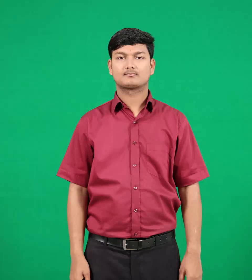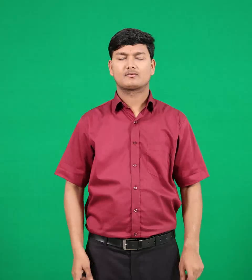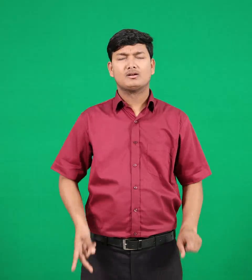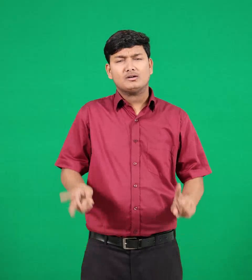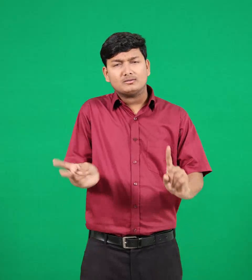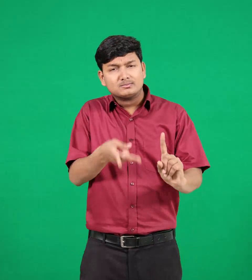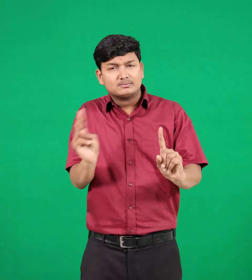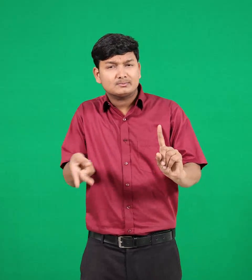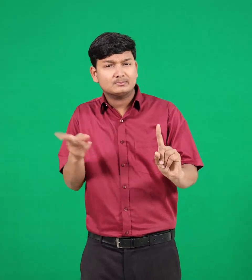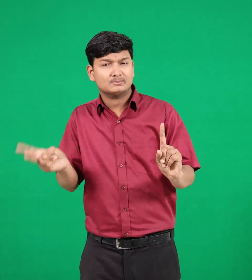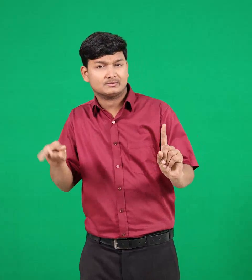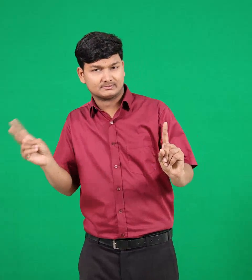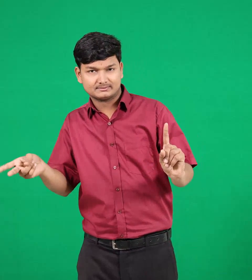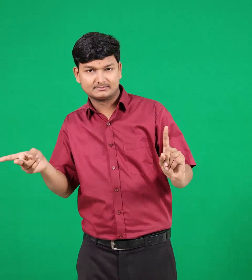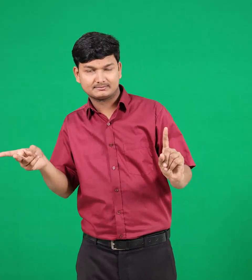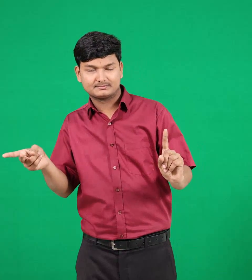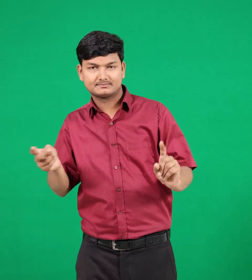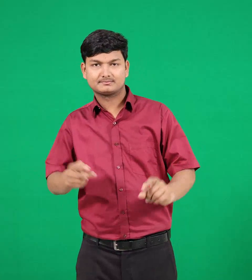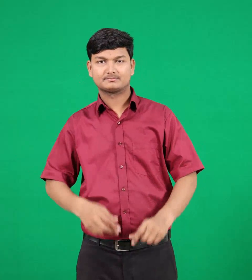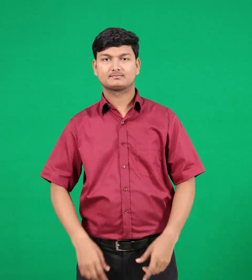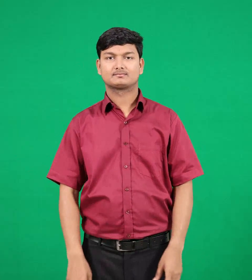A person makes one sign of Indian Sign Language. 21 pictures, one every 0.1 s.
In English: various
